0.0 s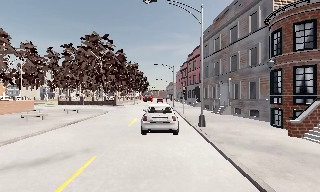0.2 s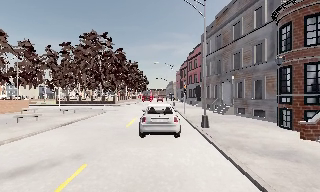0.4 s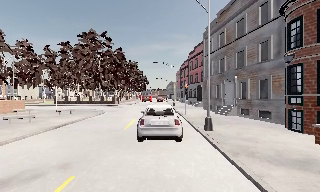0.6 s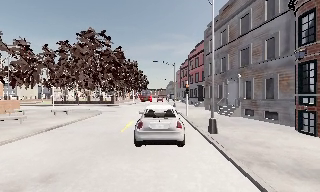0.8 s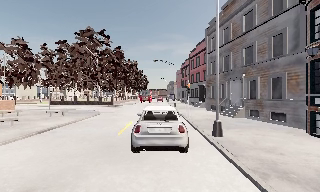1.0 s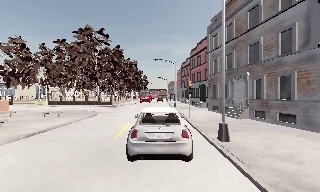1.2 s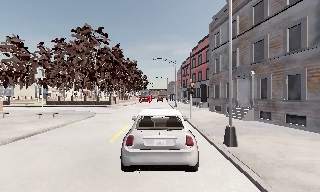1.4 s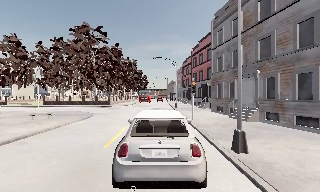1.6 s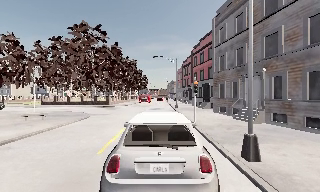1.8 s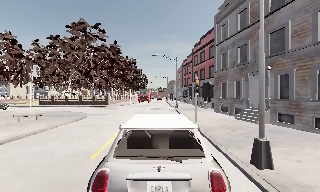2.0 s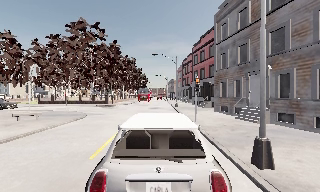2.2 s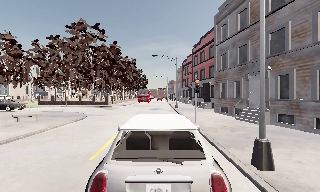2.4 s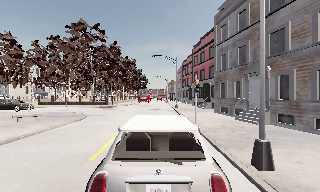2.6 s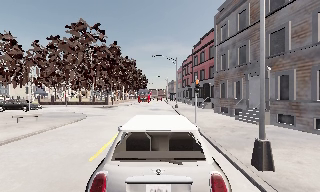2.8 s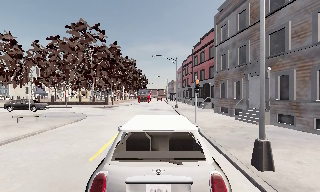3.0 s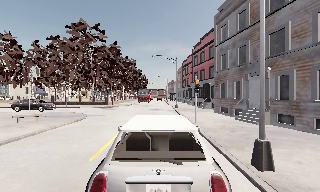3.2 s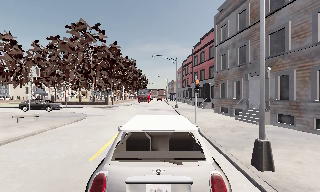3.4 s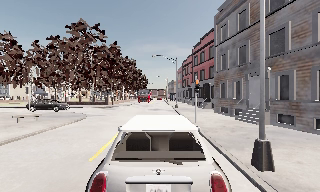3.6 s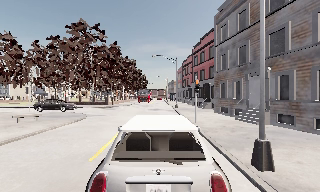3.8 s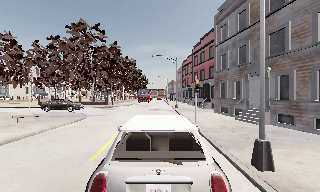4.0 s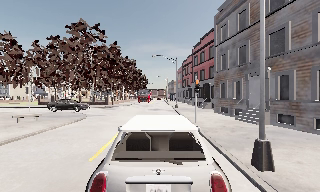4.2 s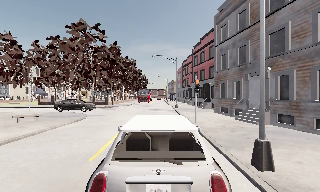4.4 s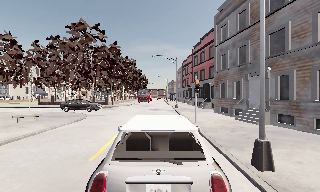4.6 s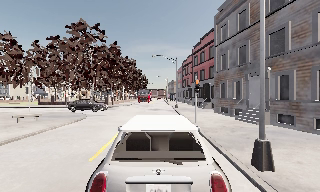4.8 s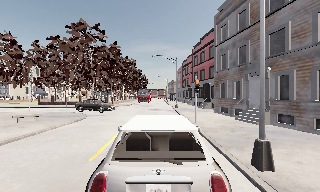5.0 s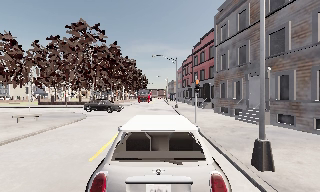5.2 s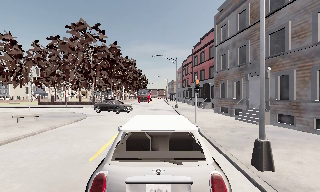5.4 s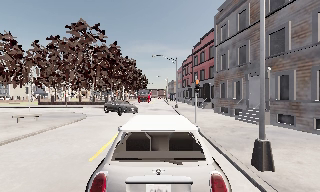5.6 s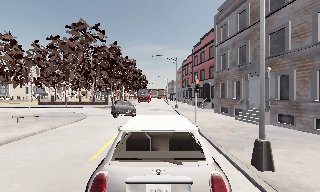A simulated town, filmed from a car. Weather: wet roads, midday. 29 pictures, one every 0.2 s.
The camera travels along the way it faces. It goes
forward.
0.0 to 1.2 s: The camera travels forward, about 4 m, so what stands in front looms larger.
1.2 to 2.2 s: The camera travels forward, about 2 m, so what stands in front looms larger. It loses speed.
2.2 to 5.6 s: The camera keeps its place and its aim.
The film runs forward here.
